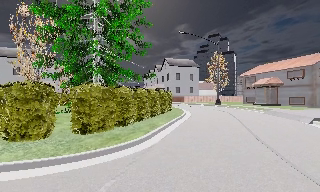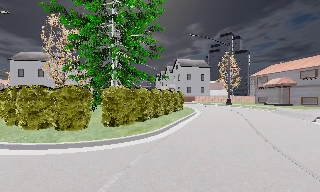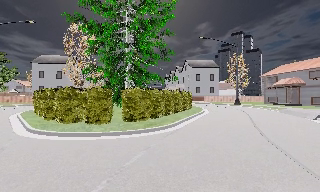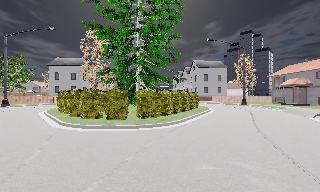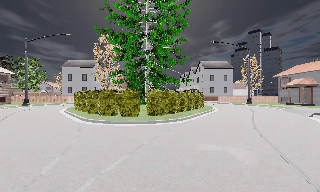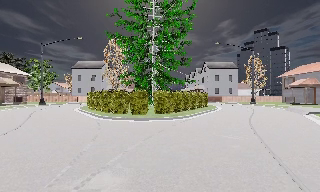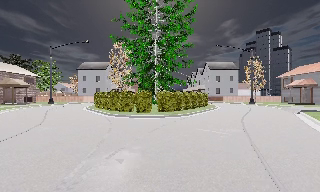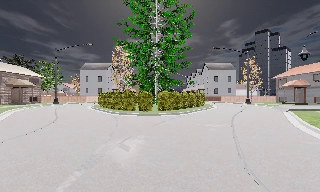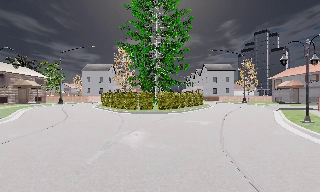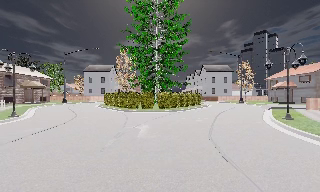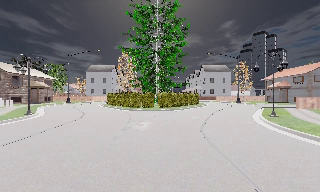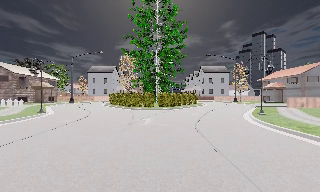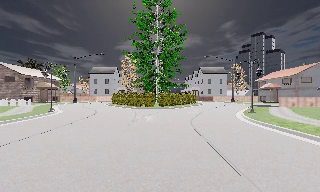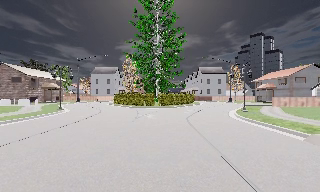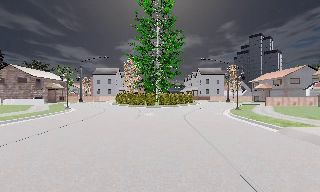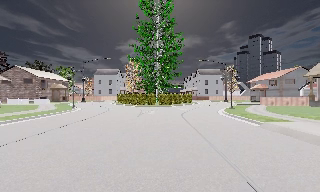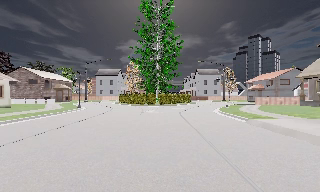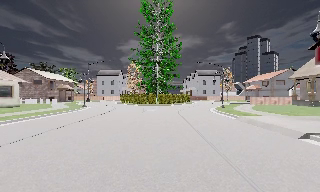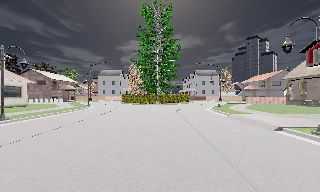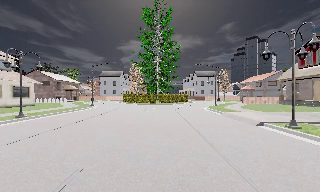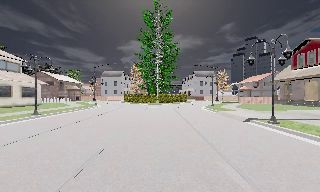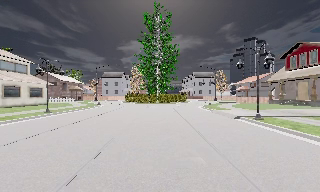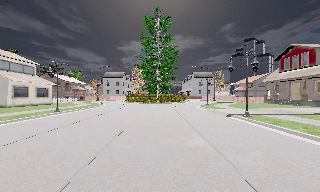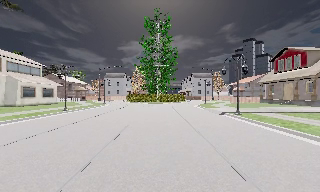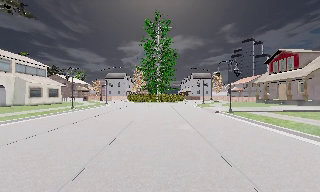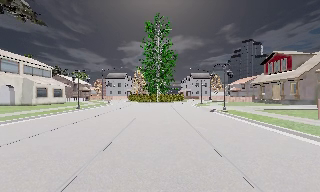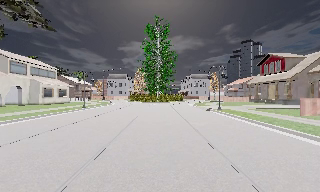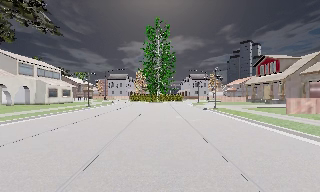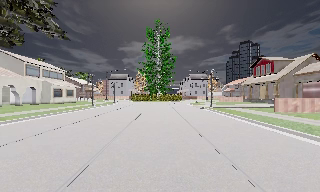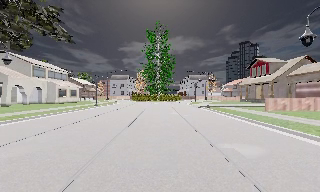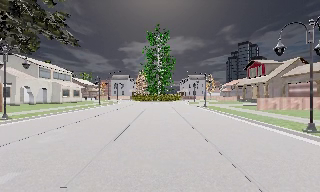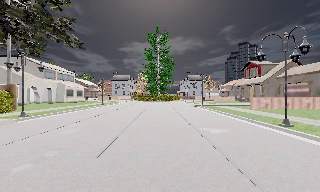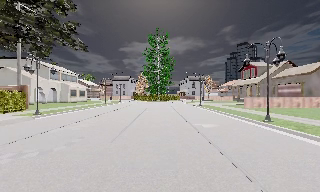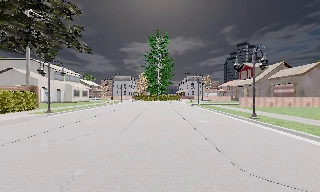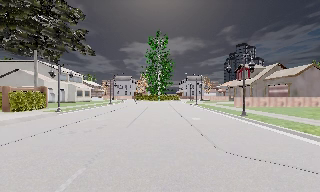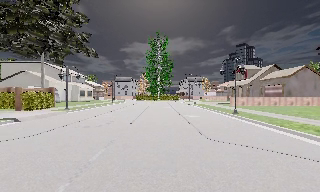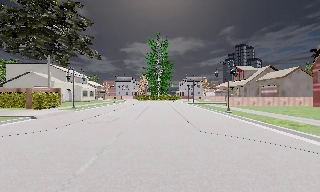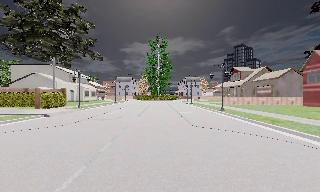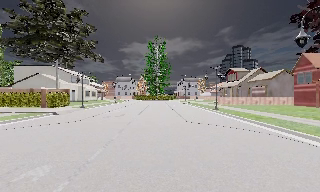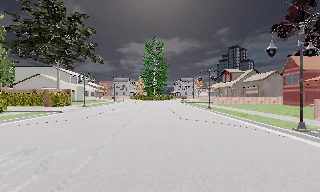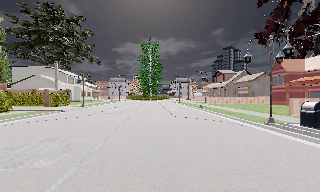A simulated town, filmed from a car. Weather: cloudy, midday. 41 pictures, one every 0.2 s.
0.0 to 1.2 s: The camera pans to its left, which is counterclockwise from overhead, by about 15 degrees. It travels backward, about 8 m, so what stands in front gets smaller.
1.2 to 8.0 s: The camera travels backward, about 45 m, so what stands in front gets smaller.
The film runs backward here.
